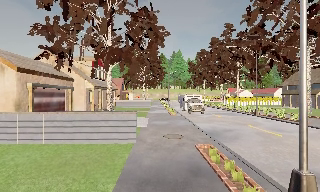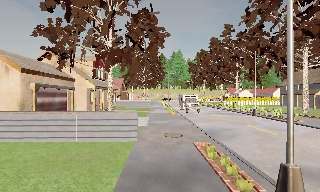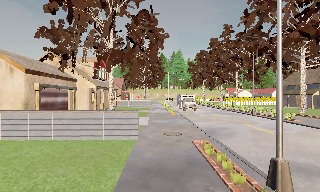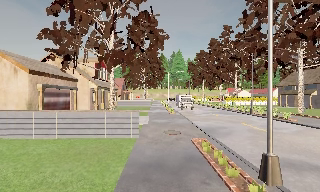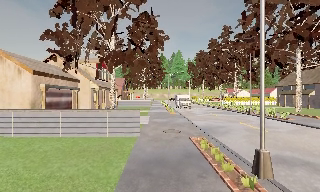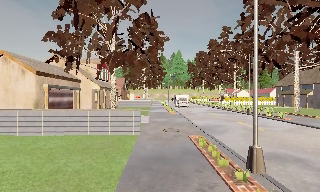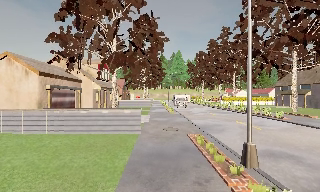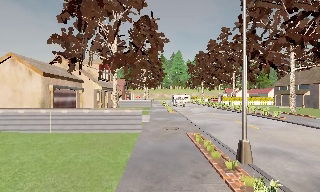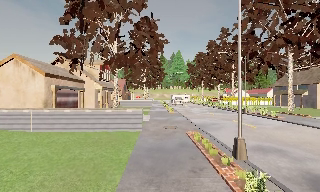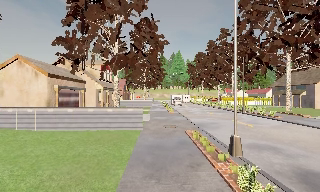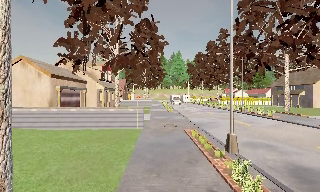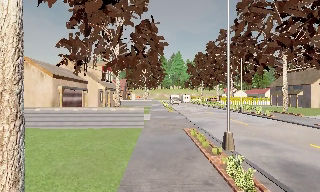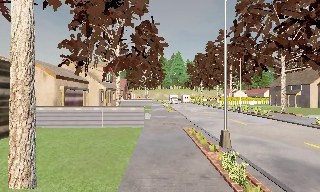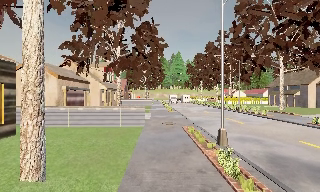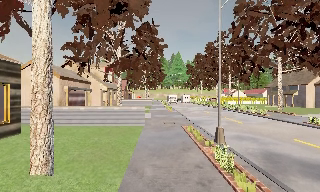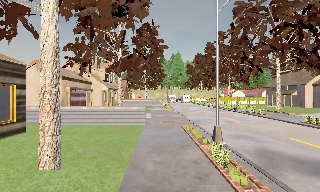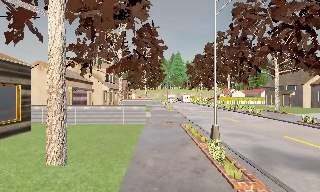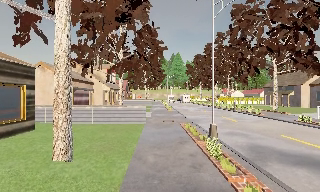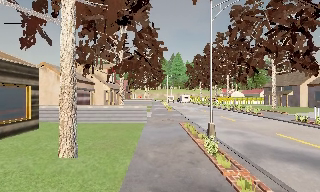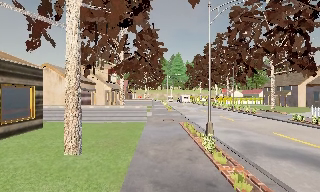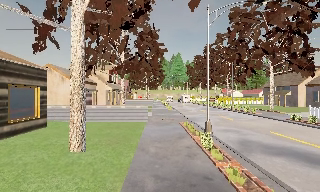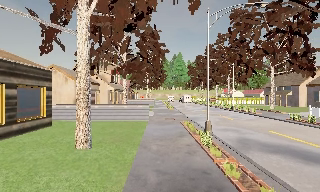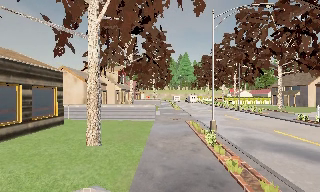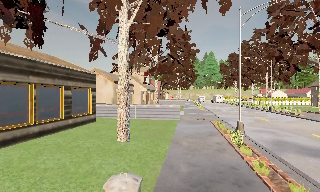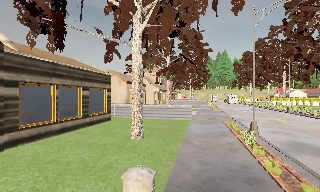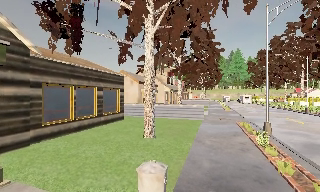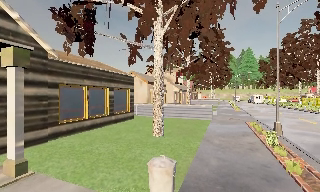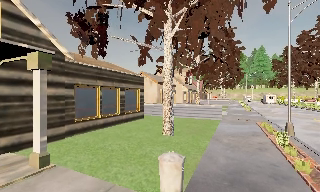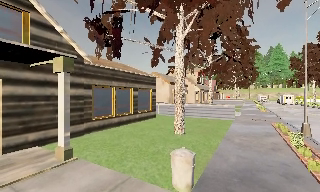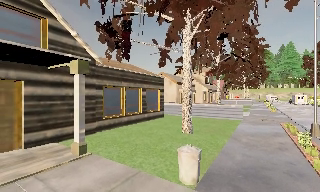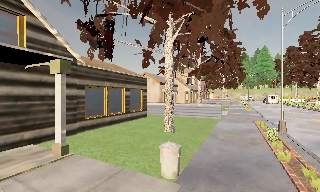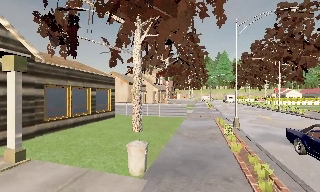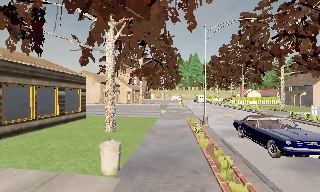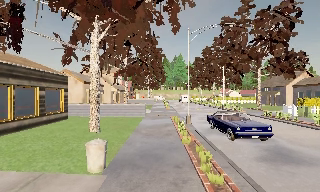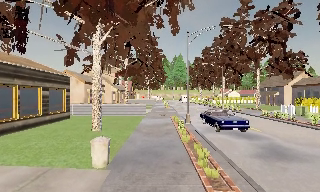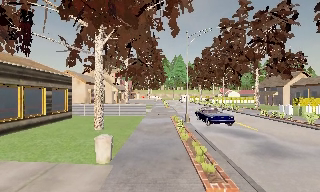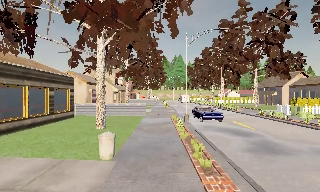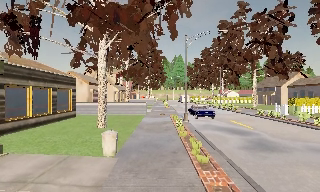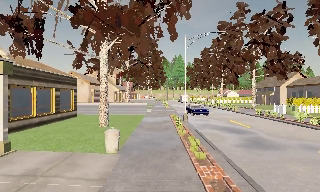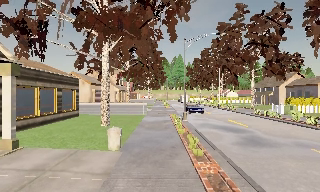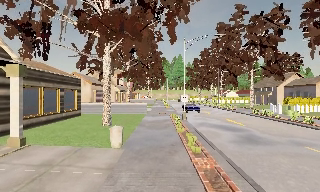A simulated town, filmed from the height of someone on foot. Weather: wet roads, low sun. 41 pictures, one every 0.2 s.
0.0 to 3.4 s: The camera travels backward, about 5 m, so what stands in front gets smaller.
3.4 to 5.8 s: The camera pans to its left, which is counterclockwise from overhead, by about 35 degrees. It travels backward, about 3.5 m.
5.8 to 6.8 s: The camera swings to its right by about 30 degrees, and the scene slides to the left. It travels backward, about 1 m.
6.8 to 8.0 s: The camera travels backward, about 2 m, so what stands in front gets smaller.
The film runs backward here.
